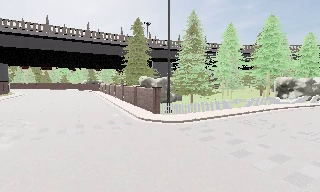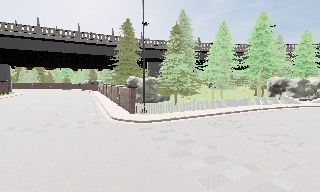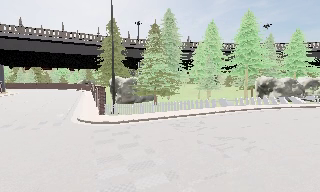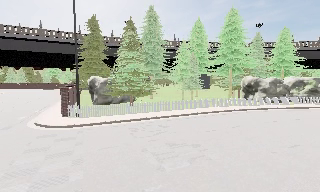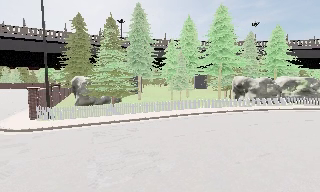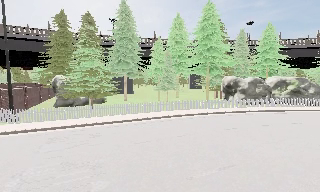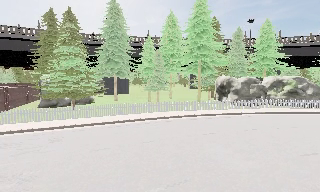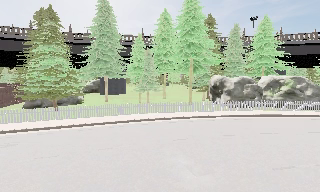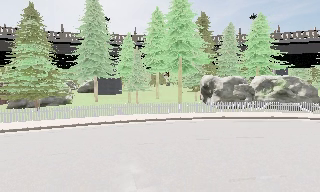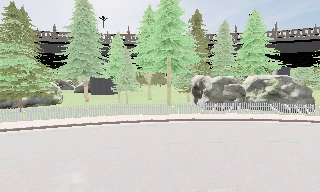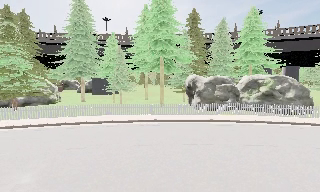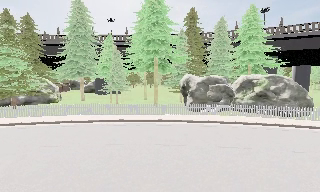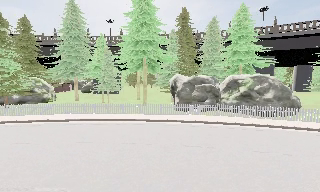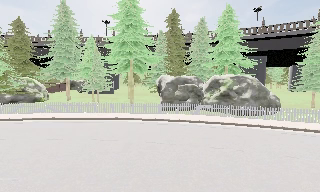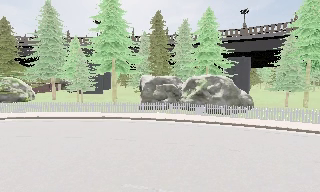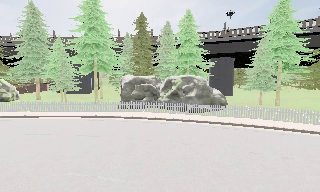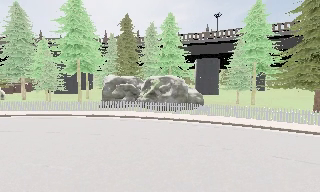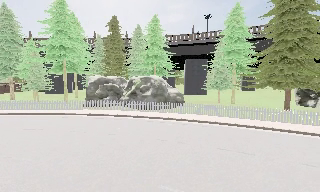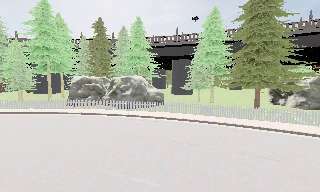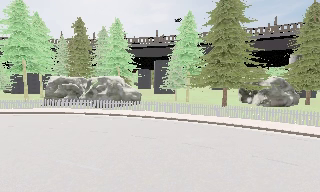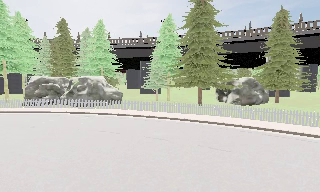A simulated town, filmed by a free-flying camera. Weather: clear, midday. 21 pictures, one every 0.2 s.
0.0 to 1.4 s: The camera travels to its right, about 17 m, so close, fixed things drift to the left.
1.4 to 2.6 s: The camera pans to its left, which is counterclockwise from overhead, by about 10 degrees. It travels to its right, about 11 m, so close, fixed things drift to the left.
2.6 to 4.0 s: The camera swings to its right by about 15 degrees, and the scene slides to the left. It travels to its right and backward, about 14 m, so close, fixed things drift to the left.
The film runs forward here.
